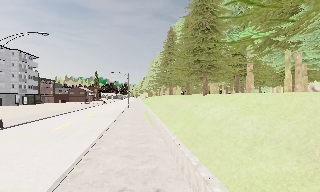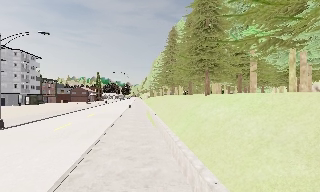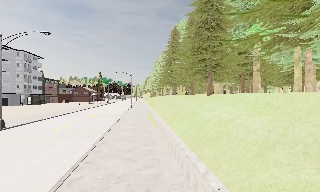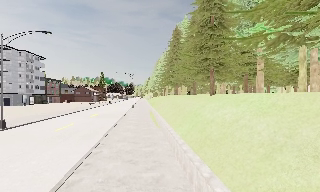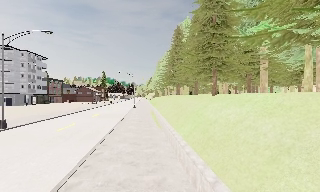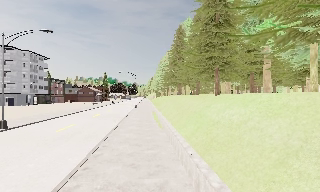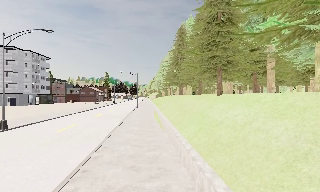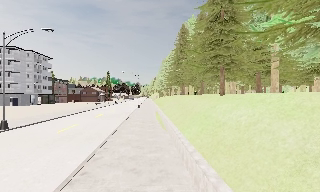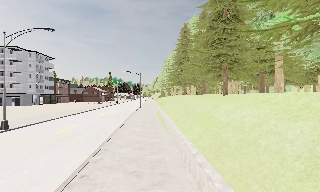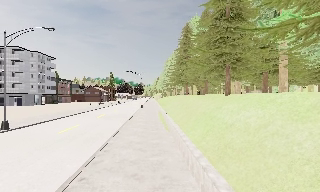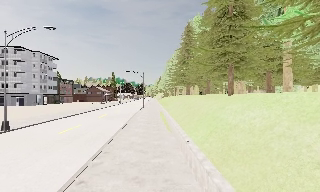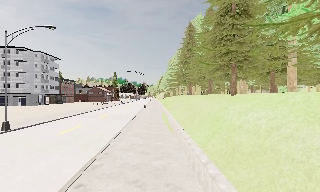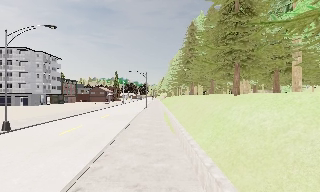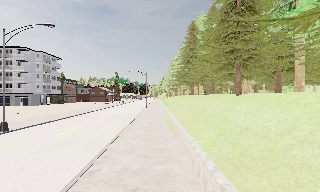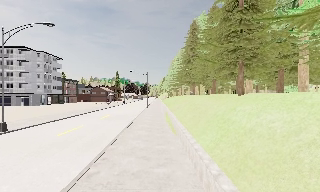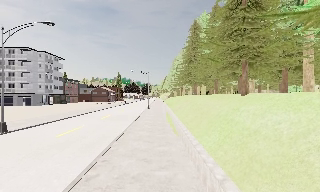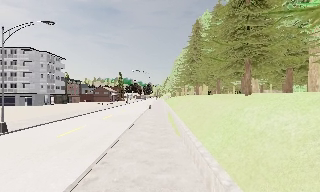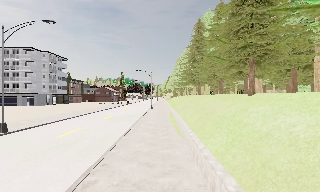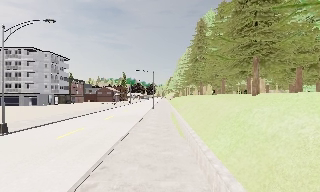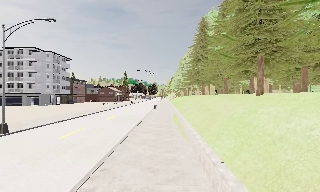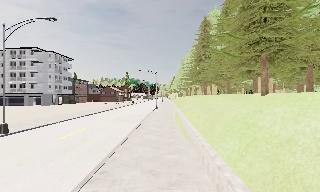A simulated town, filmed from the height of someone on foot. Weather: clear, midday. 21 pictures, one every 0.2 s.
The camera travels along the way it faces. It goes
forward.
0.0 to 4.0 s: The camera pans to its left, which is counterclockwise from overhead, by about 10 degrees. It travels forward, about 4 m, so what stands in front looms larger.
The film runs forward here.
